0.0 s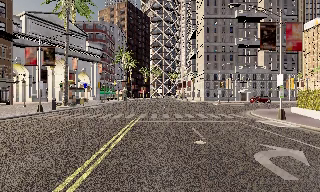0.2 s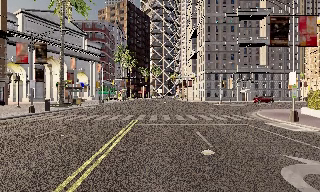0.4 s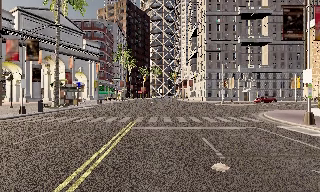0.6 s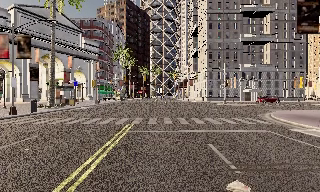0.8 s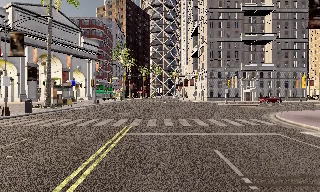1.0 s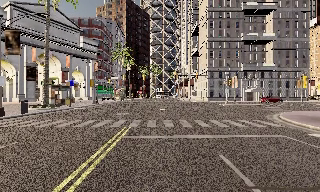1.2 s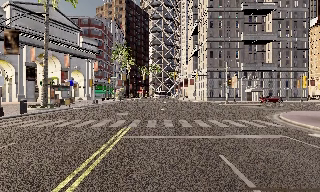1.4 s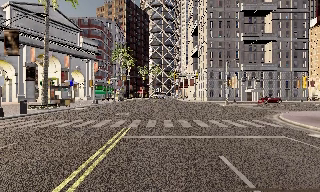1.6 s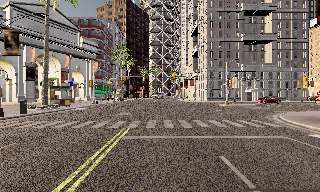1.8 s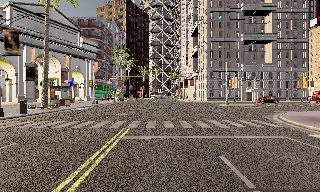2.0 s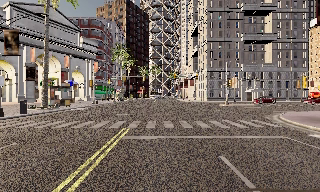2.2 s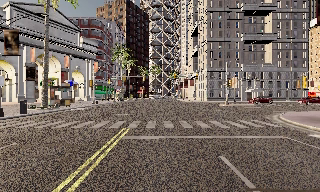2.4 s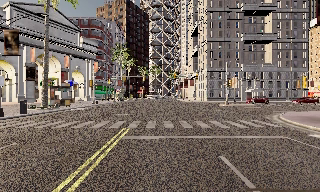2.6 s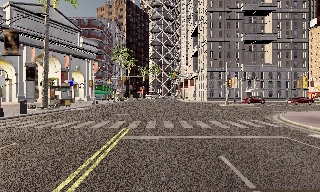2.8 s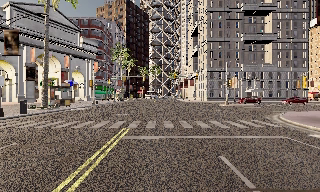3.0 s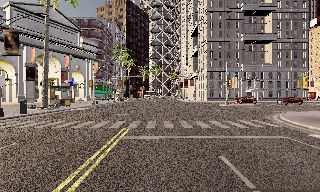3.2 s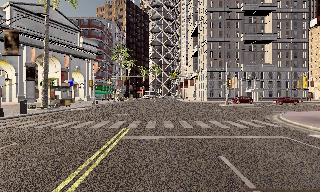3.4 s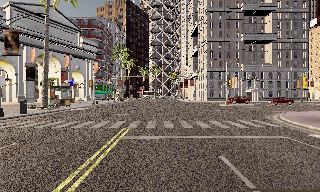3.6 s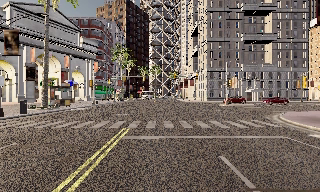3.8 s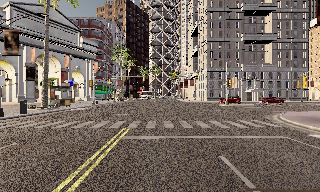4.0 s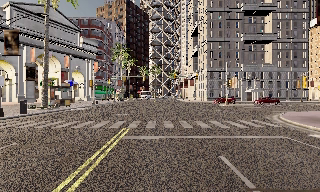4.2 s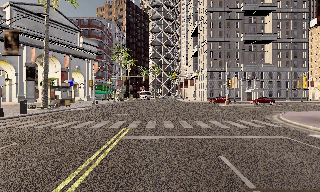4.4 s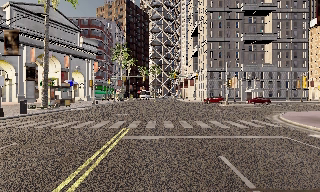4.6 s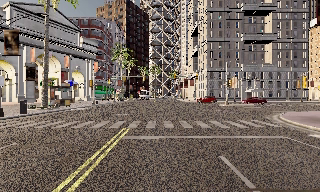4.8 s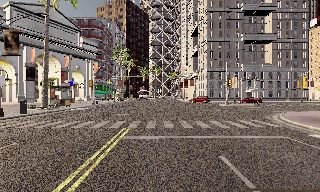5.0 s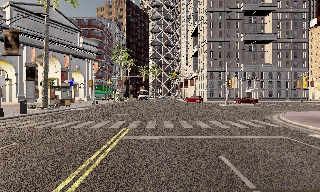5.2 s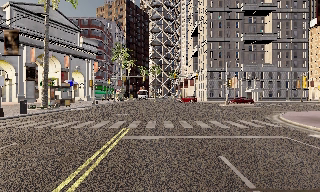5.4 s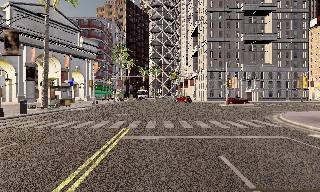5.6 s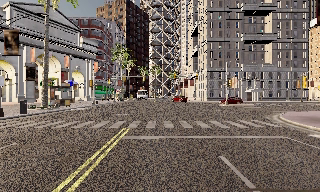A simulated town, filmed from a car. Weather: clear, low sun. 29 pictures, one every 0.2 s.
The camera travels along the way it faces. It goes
forward.
0.0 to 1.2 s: The camera travels forward, about 4 m, so what stands in front looms larger. It loses speed.
1.2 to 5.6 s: The camera keeps its place and its aim.
The film runs forward here.
